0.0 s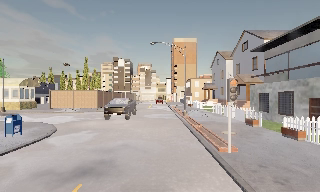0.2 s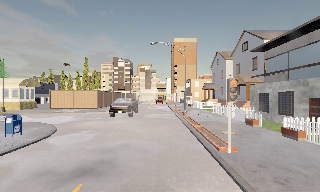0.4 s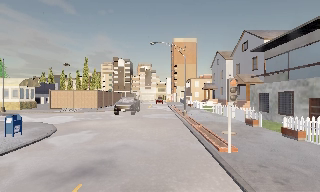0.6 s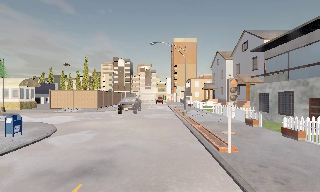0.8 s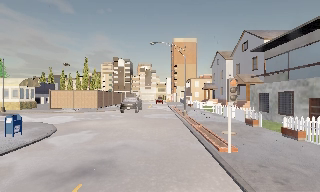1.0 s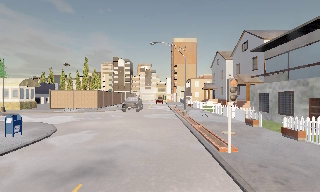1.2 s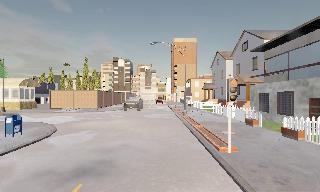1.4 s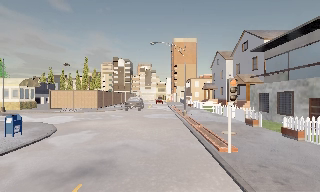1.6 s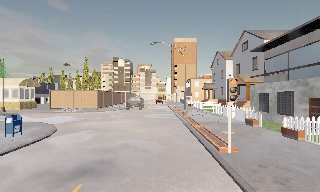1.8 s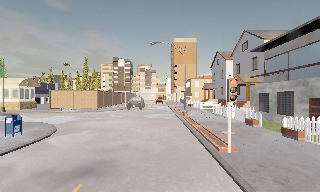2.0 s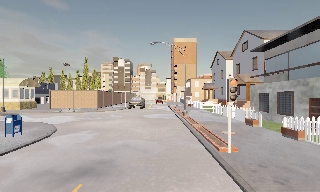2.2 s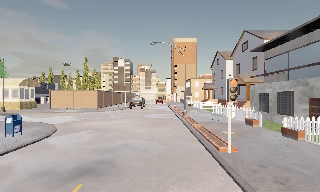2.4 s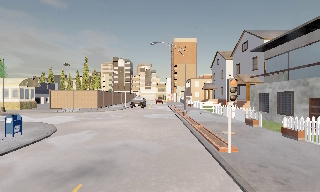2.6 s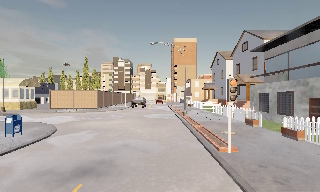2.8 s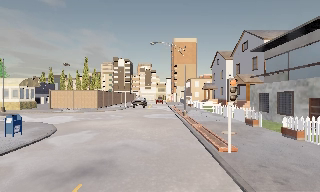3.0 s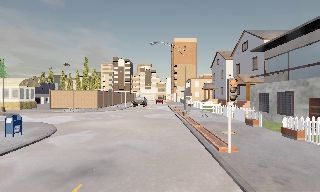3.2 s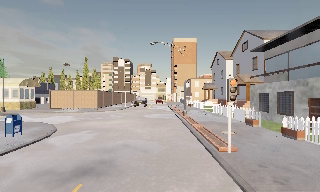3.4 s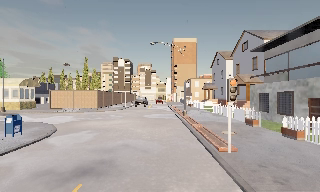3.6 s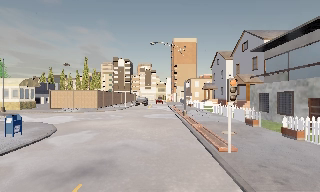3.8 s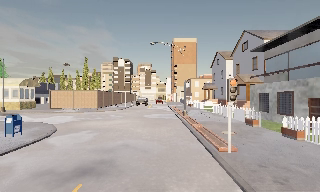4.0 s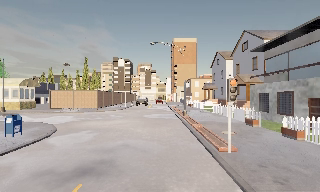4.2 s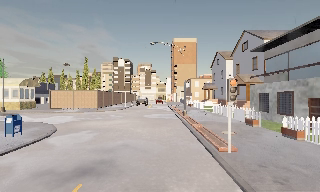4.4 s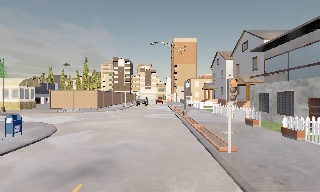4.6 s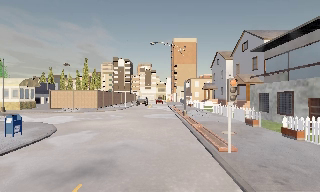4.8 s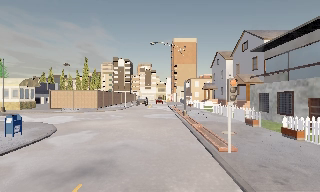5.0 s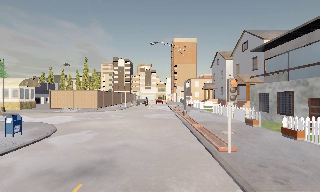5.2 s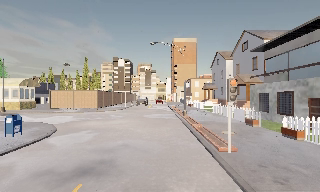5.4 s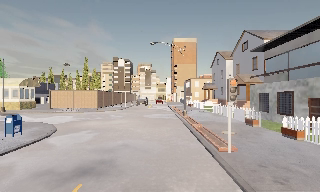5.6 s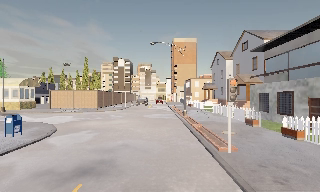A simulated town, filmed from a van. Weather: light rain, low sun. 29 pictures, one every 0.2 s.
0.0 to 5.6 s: The camera keeps its place and its aim.
The film runs backward here.
